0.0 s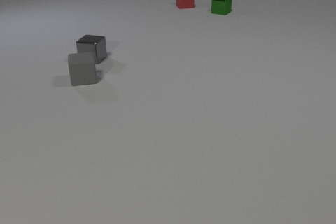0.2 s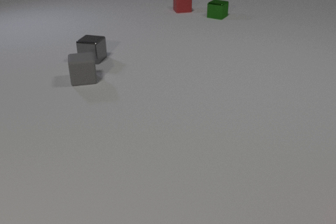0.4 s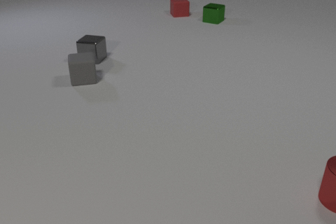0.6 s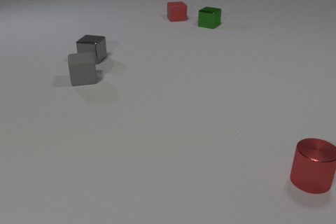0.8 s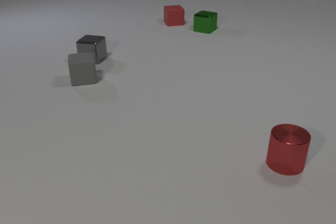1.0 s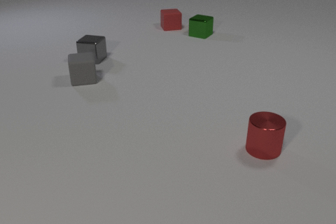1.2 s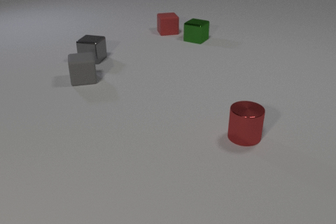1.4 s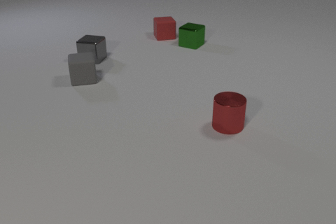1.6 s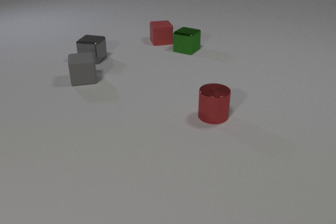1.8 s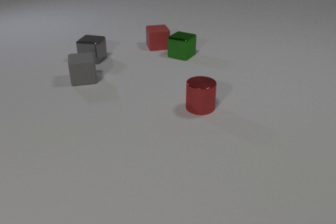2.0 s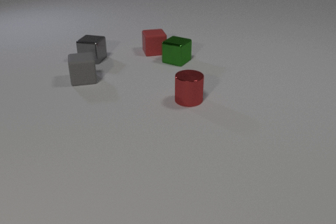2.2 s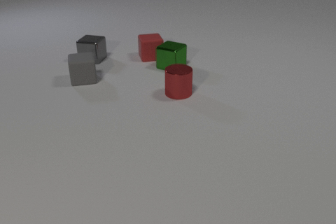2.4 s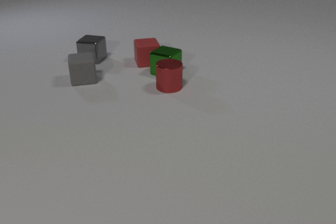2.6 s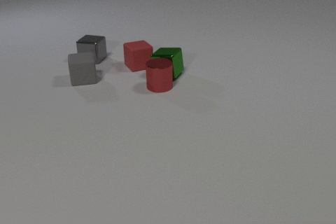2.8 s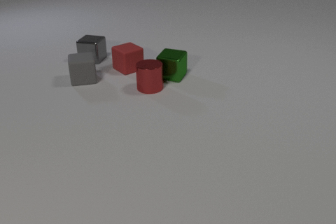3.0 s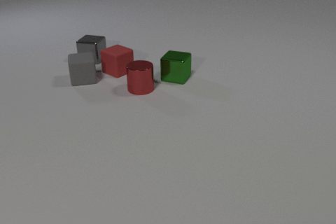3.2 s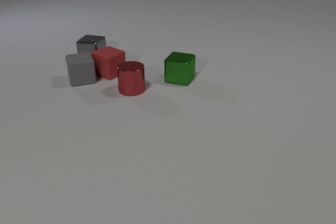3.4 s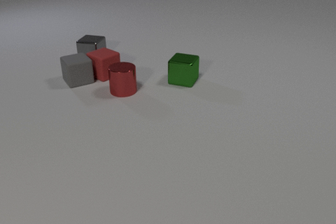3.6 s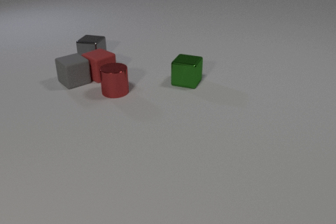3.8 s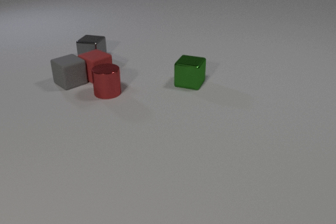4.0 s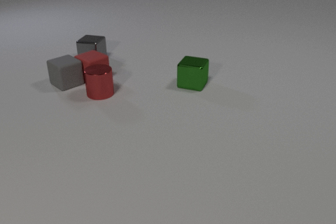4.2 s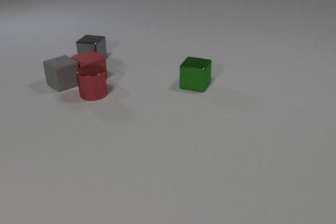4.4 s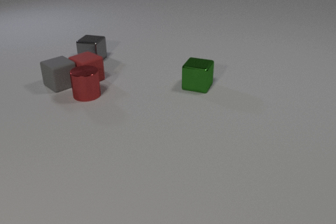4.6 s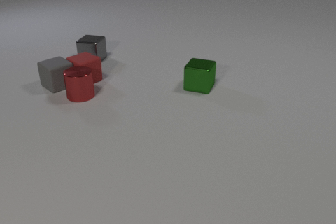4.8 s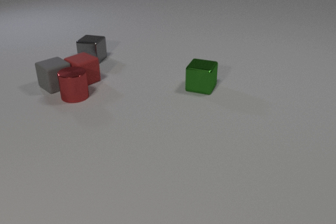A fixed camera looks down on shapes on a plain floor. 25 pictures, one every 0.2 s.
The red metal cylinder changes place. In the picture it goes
to the left.
The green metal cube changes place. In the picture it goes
toward the camera.
0.0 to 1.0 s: The red metal cylinder comes in at the right edge, slides to the left and away from the camera. The green metal cube slides toward the camera. The red rubber cube slides toward the camera.
1.0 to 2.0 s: The red metal cylinder slides away from the camera and to the left. The green metal cube slides toward the camera. The red rubber cube slides toward the camera.
2.0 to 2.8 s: The red metal cylinder slides to the left and away from the camera. The green metal cube slides toward the camera. The red rubber cube slides toward the camera and to the left, spins counterclockwise seen from above by about 30 degrees, its near face sliding to the right. The red metal cylinder and the green metal cube collide. The green metal cube and the red rubber cube collide.
2.8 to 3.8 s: The red metal cylinder slides to the left. The green metal cube slides to the right and toward the camera. The red rubber cube slides to the left and toward the camera. The gray rubber cube slides to the left, spins counterclockwise seen from above by about 30 degrees, its near face sliding to the right. The red rubber cube and the gray rubber cube collide.
3.8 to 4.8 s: The red metal cylinder slides to the left. The green metal cube slides to the right and toward the camera. The red rubber cube slides to the left and toward the camera. The gray rubber cube slides to the left.
Are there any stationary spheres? no.
What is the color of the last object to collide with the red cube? gray.
What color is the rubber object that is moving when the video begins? red.
